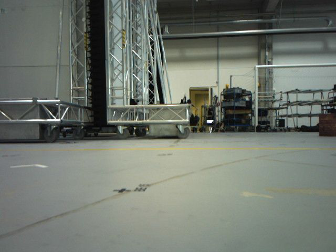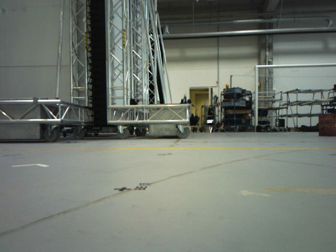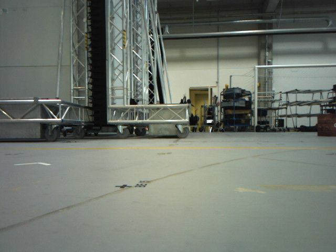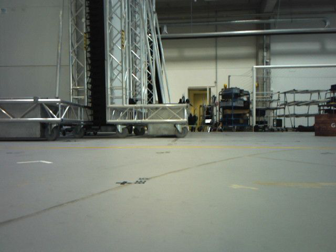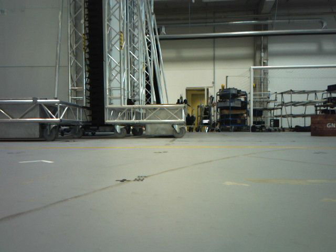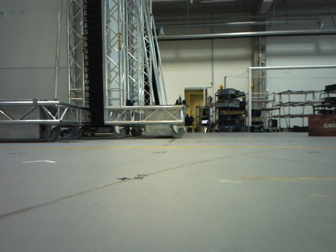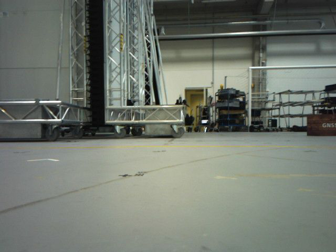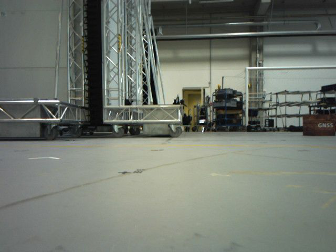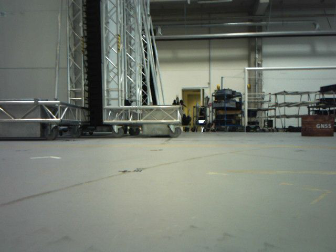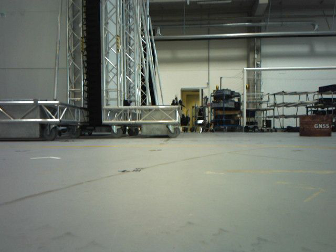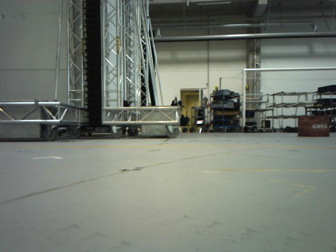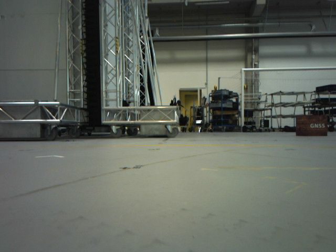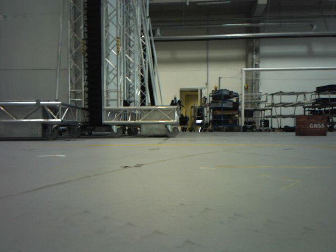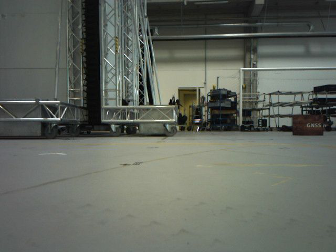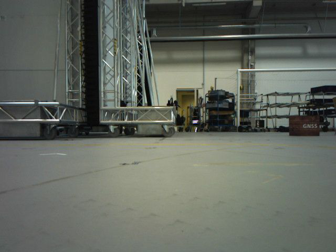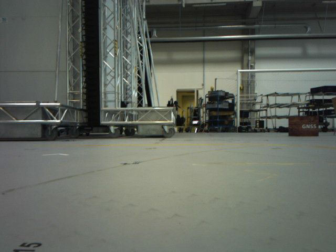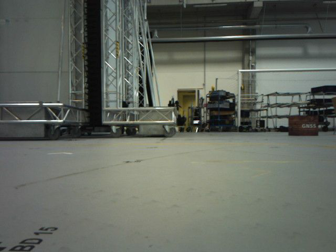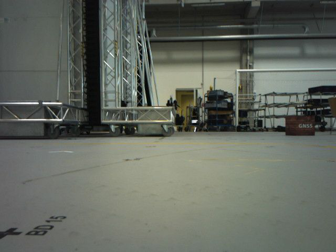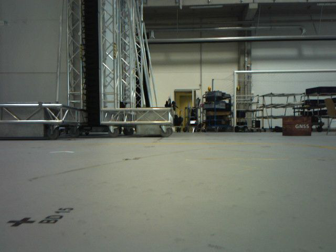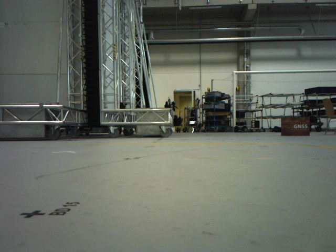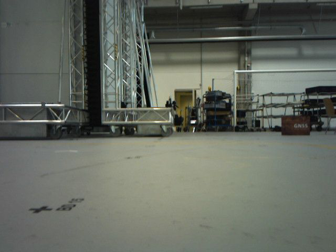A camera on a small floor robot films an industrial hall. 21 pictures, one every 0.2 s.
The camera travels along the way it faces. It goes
backward.
0.0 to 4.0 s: The camera travels backward, about 0.8 m, so what stands in front gets smaller.
The film runs backward here.
